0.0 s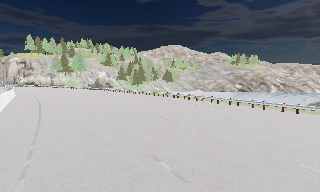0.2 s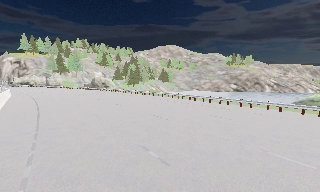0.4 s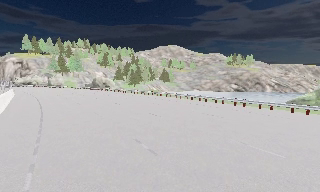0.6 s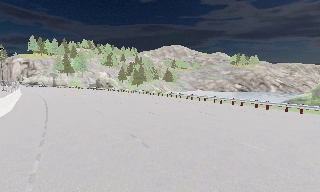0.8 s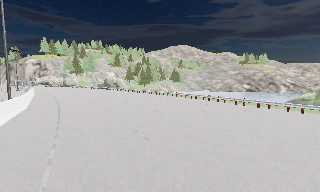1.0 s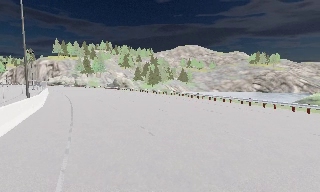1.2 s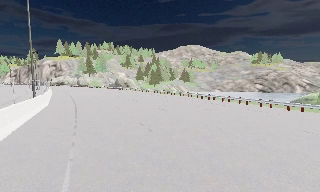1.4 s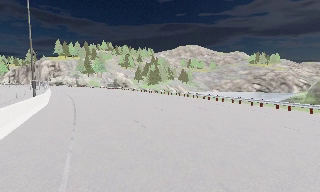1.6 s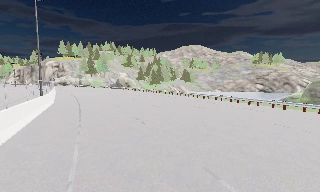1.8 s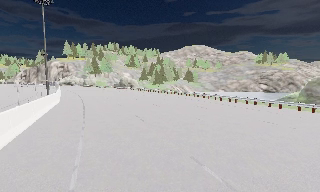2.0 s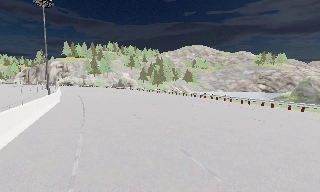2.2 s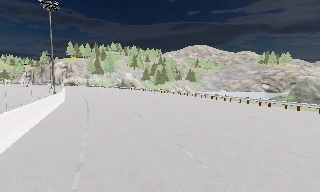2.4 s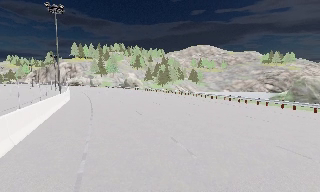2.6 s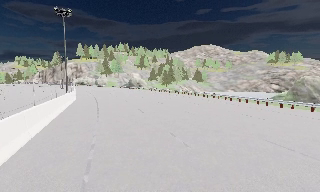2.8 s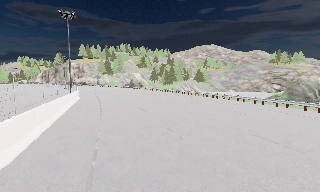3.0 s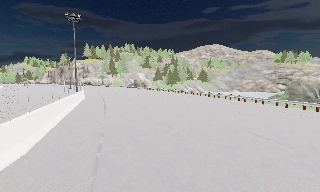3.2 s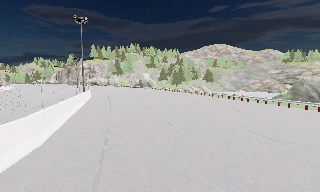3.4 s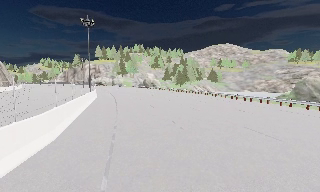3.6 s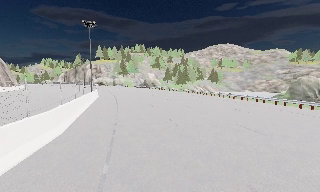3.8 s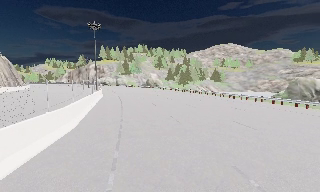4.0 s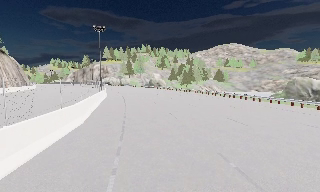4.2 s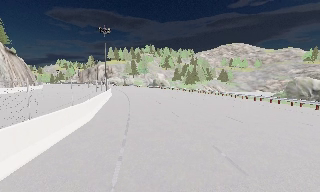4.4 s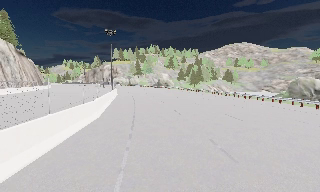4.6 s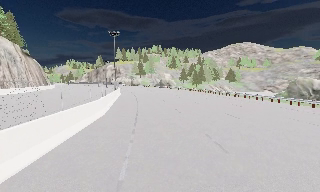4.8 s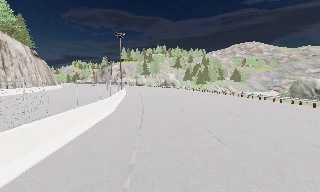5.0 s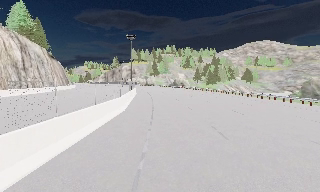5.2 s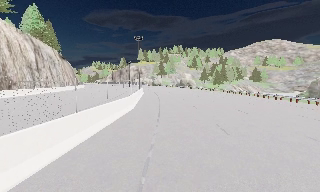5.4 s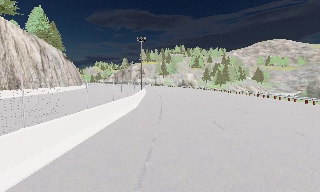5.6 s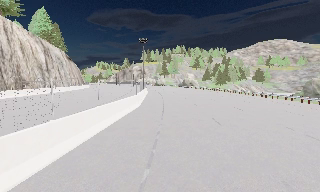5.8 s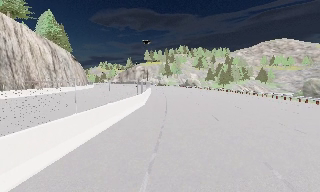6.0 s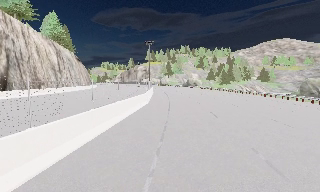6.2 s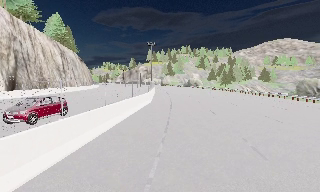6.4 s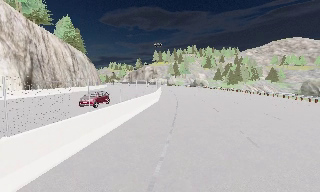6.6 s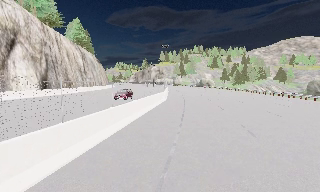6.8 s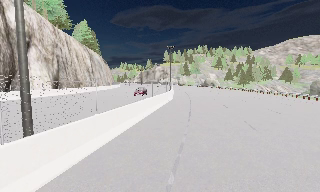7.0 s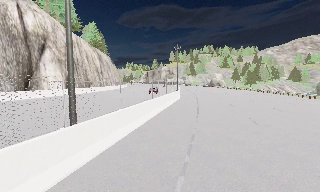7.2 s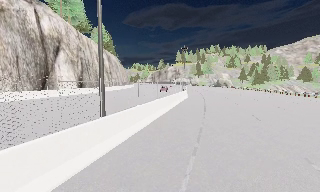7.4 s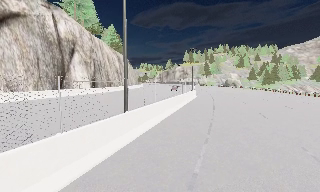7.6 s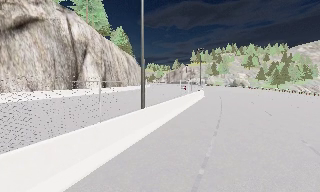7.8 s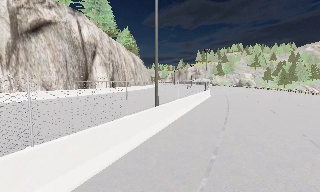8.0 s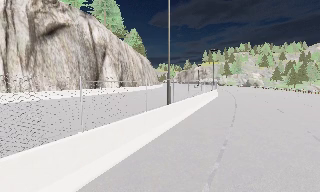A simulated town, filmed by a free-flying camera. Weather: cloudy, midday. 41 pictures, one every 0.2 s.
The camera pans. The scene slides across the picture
to the right.
The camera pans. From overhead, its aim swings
counterclockwise.
0.0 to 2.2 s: The camera travels backward and to its right, about 8 m, so what stands in front gets smaller.
2.2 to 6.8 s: The camera pans to its left, which is counterclockwise from overhead, by about 30 degrees. It travels backward, about 19 m, so what stands in front gets smaller. It gains speed.
6.8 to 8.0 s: The camera pans to its left, which is counterclockwise from overhead, by about 15 degrees. It travels backward and to its left, about 7 m, so what stands in front gets smaller.
The film runs backward here.
